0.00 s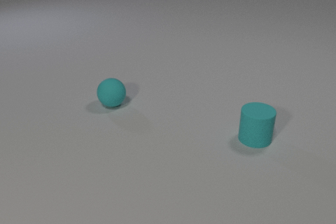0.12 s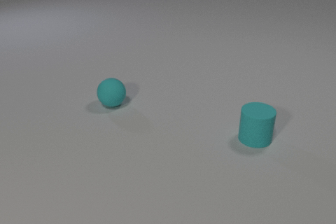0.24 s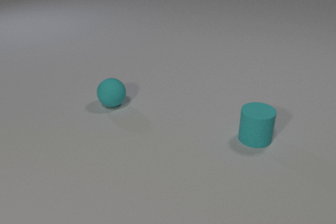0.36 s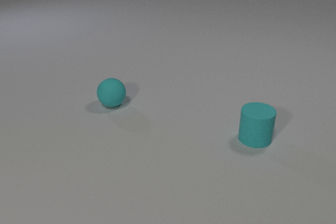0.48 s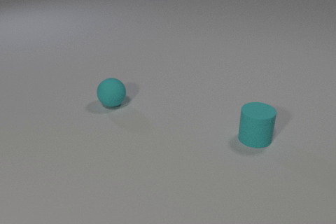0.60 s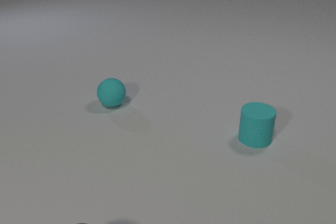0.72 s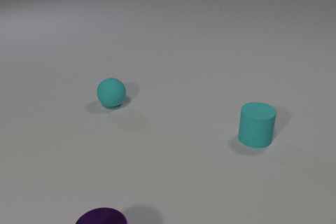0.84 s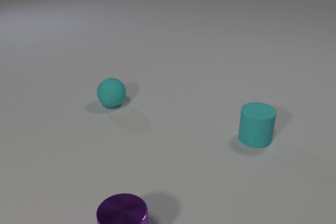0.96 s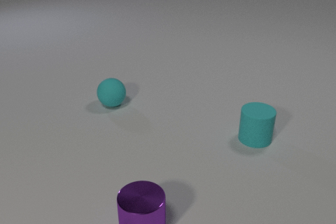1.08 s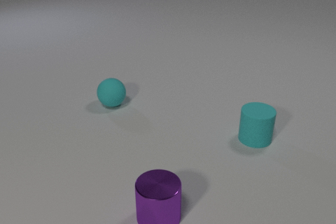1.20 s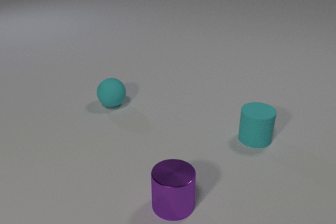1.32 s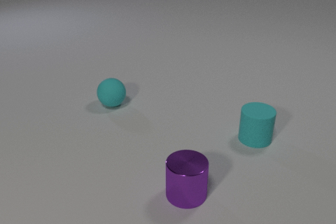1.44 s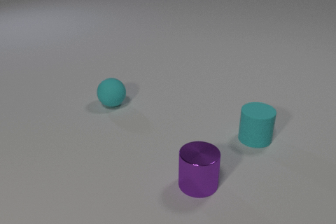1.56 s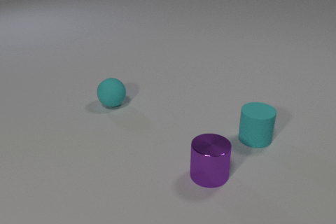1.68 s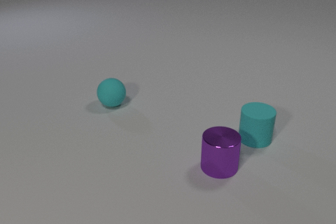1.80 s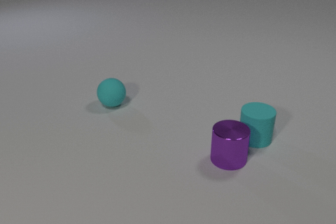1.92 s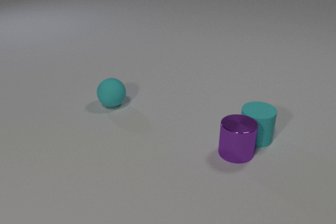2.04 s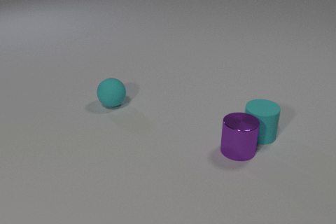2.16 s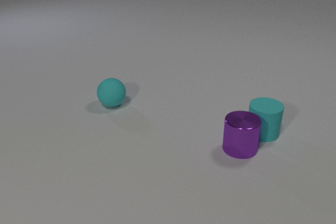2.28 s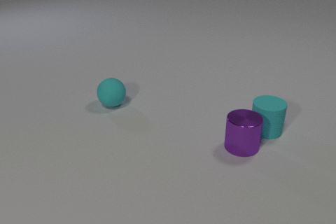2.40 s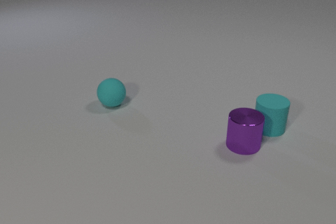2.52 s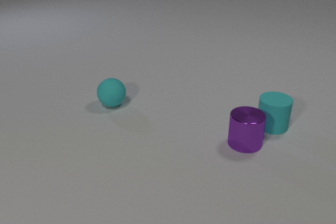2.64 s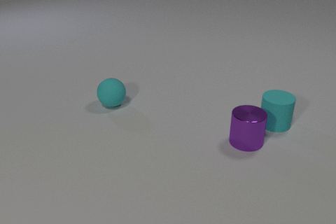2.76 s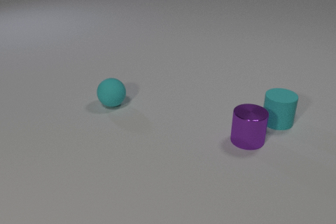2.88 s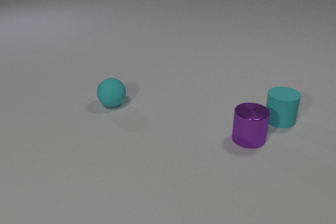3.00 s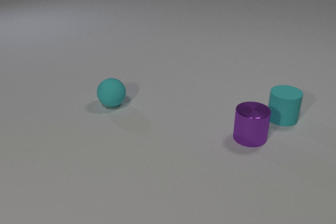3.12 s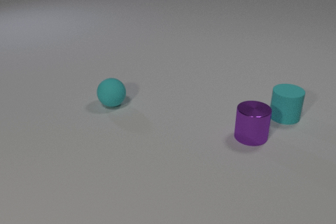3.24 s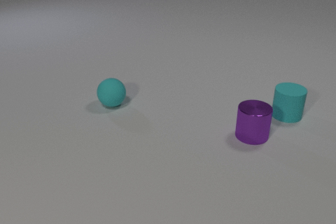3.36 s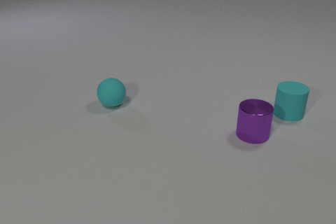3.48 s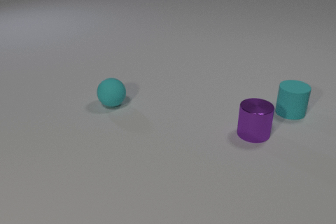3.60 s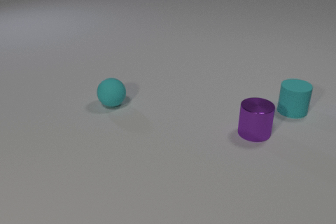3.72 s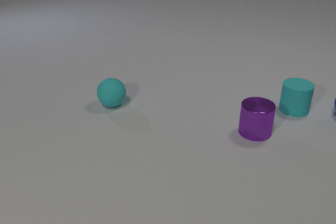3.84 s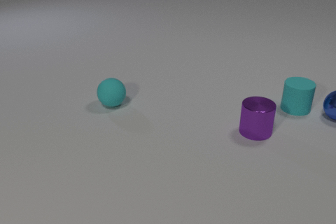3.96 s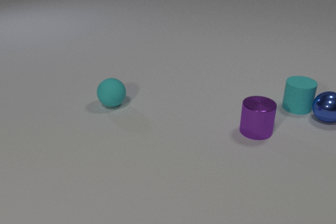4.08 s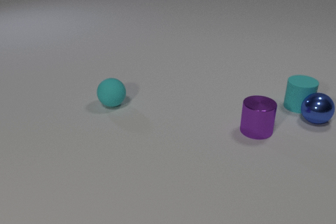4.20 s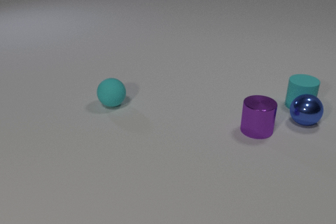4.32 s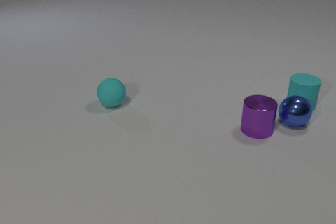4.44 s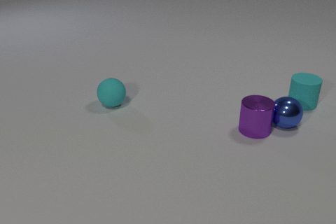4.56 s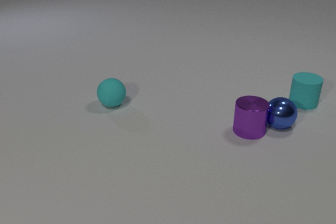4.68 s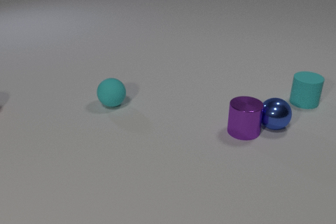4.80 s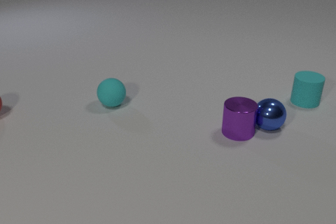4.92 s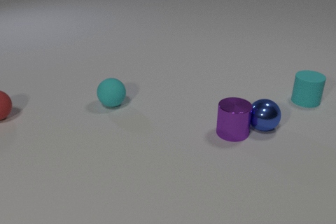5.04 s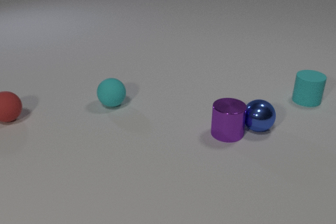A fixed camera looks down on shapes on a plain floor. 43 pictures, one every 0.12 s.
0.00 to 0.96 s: The purple metal cylinder comes in at the bottom edge, slides to the right and away from the camera.
0.96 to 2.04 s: The purple metal cylinder slides away from the camera and to the right. The cyan rubber cylinder slides away from the camera. The purple metal cylinder and the cyan rubber cylinder collide.
2.04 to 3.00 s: The purple metal cylinder slides away from the camera and to the right. The cyan rubber cylinder slides away from the camera and to the right.
3.00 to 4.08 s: The purple metal cylinder slides away from the camera. The cyan rubber cylinder slides away from the camera and to the right. The blue metal sphere comes in at the right edge, rolls to the left and toward the camera. The cyan rubber cylinder and the blue metal sphere collide.
4.08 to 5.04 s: The purple metal cylinder slides to the left. The cyan rubber cylinder slides away from the camera and to the right. The blue metal sphere rolls to the left and toward the camera. The red rubber sphere comes in at the left edge, rolls to the right and toward the camera. The purple metal cylinder and the blue metal sphere collide.
How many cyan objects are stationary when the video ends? 1.
How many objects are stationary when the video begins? 2.
How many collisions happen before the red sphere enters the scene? 3.
